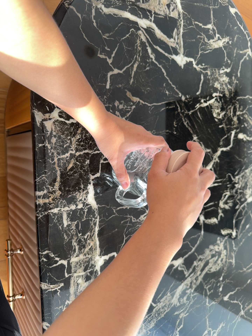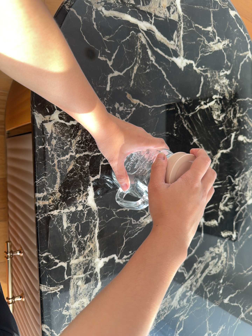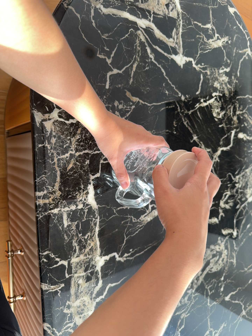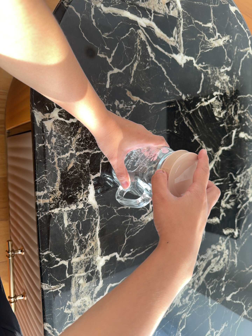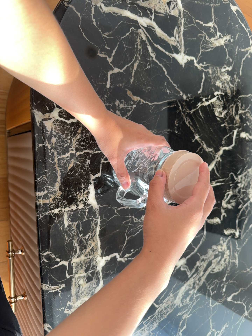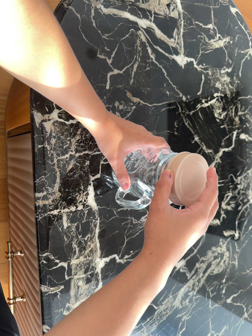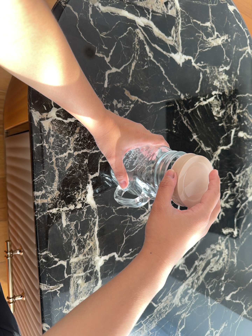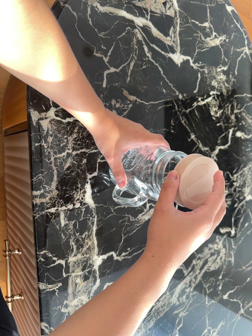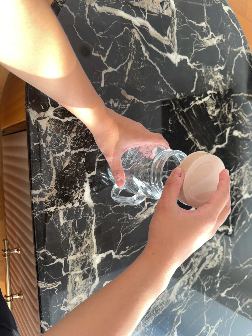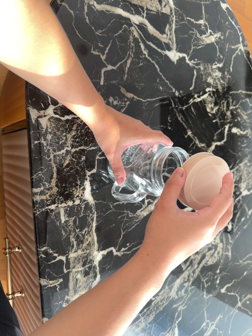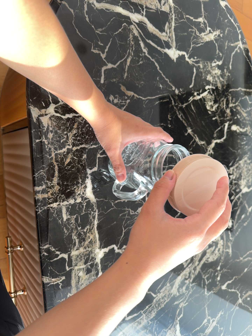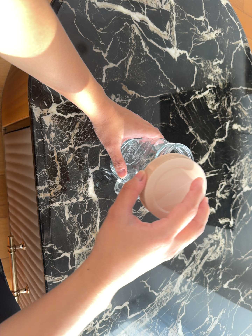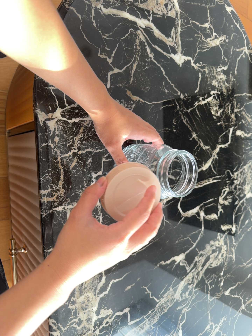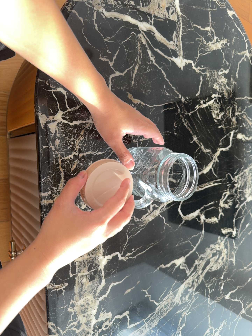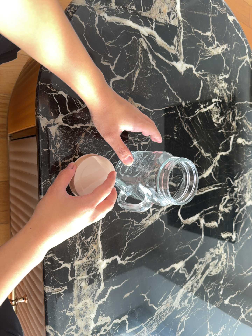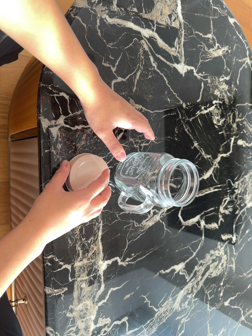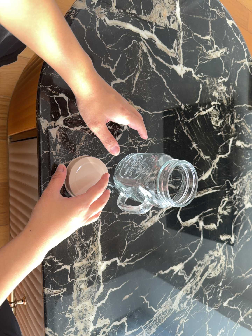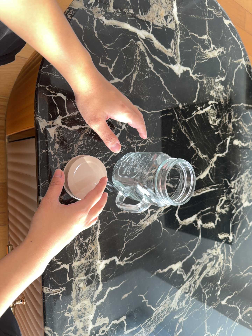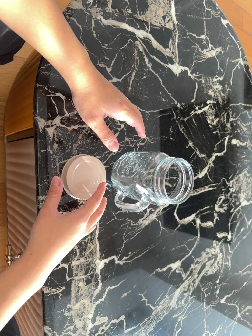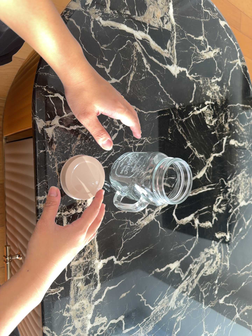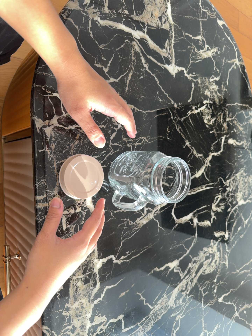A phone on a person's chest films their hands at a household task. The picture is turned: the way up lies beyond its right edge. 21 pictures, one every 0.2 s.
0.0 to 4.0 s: The camera shifts only a little, or ends up much as it began.
The film runs backward here.
